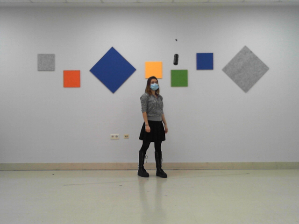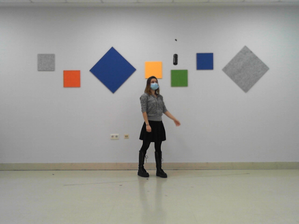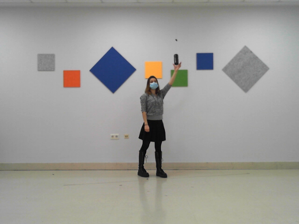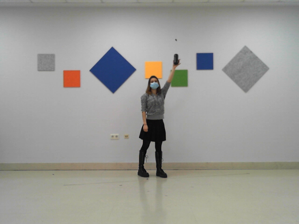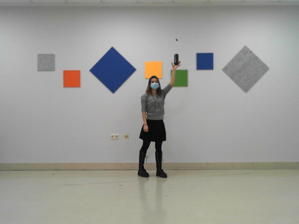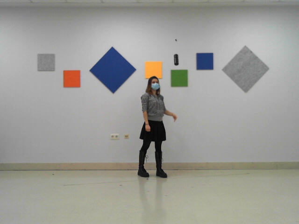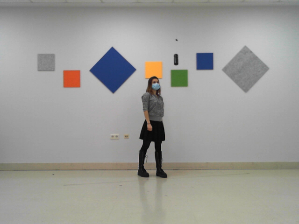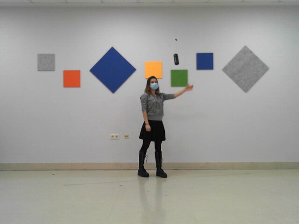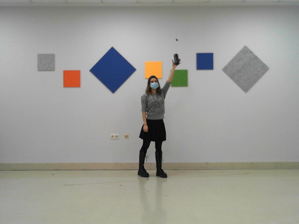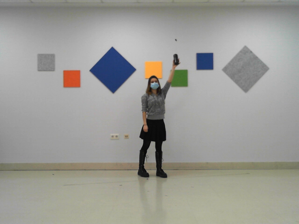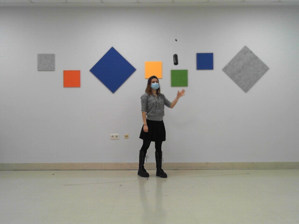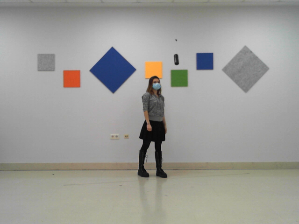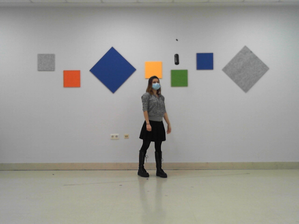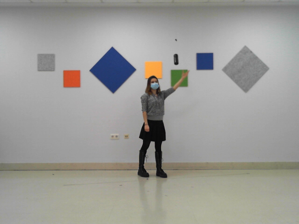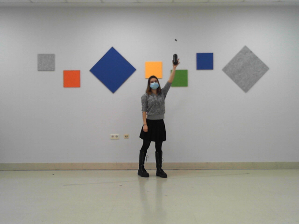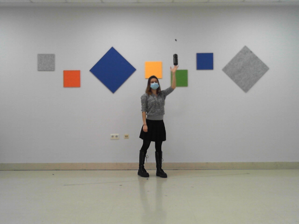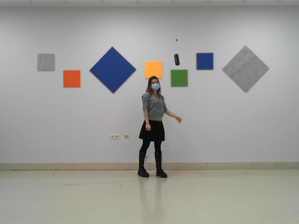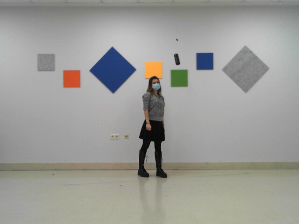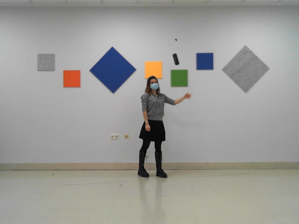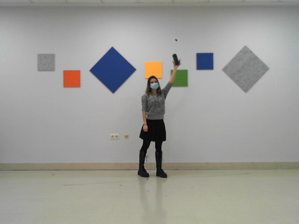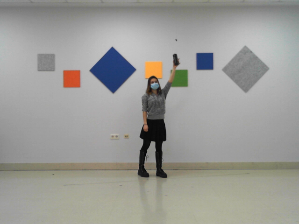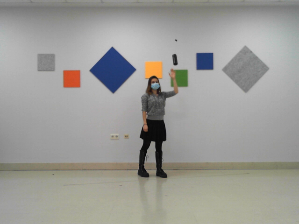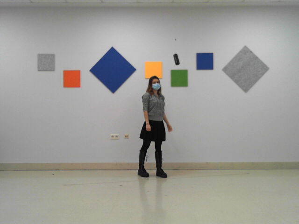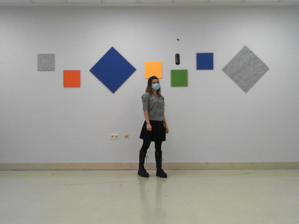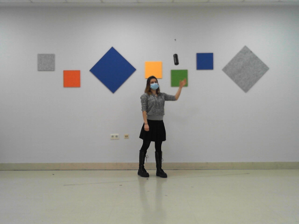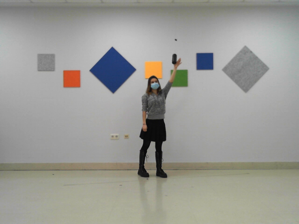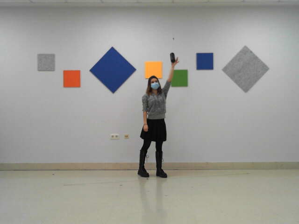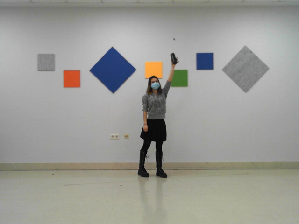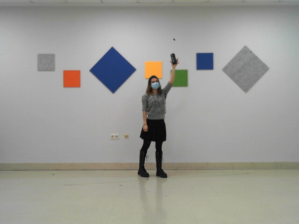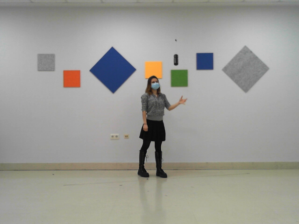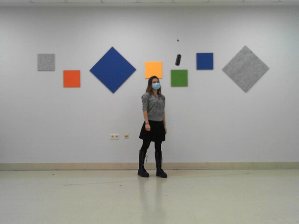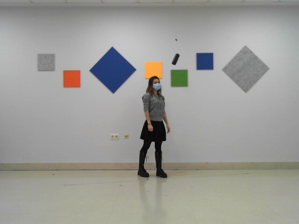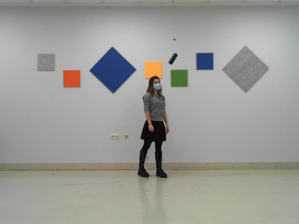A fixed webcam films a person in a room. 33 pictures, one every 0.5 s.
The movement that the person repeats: Reach up for a bottle in a high position, left hand.
